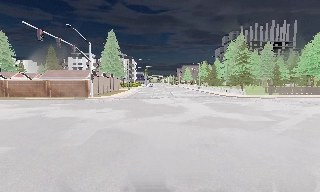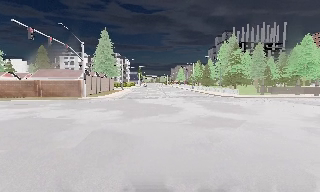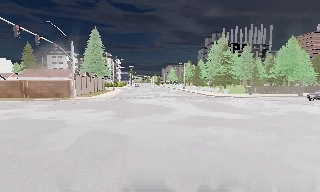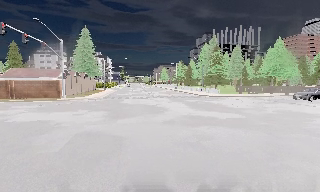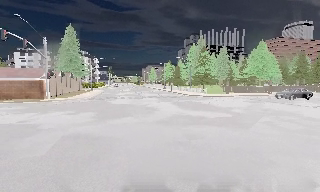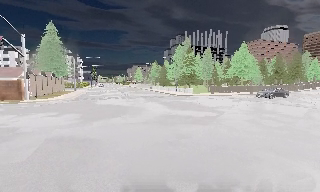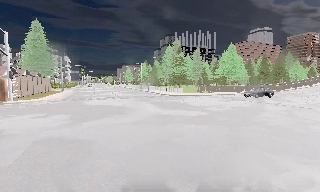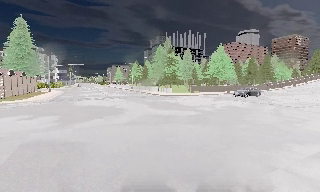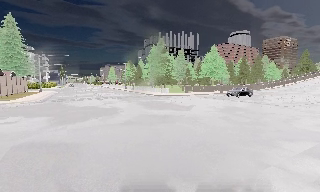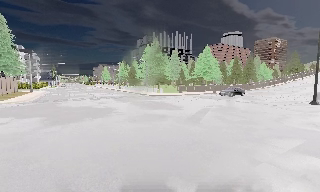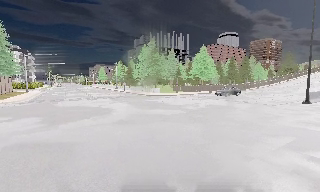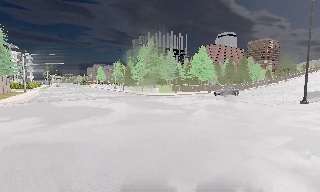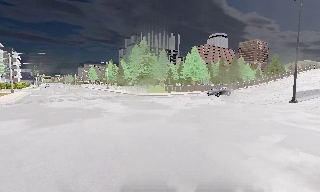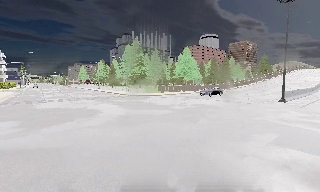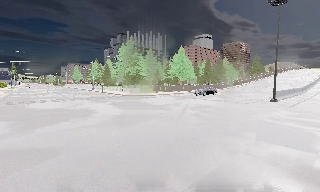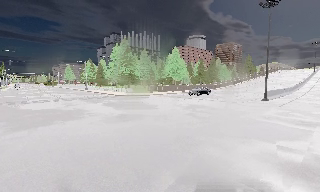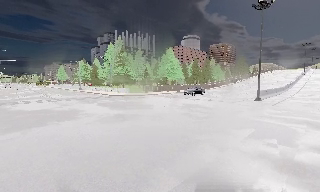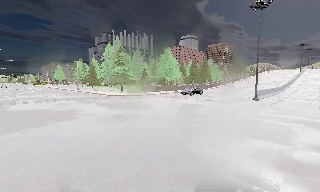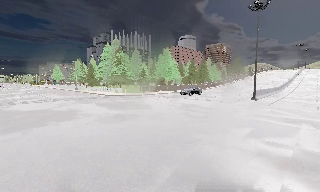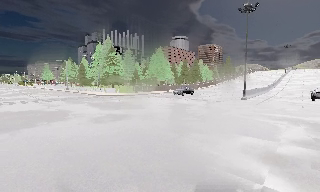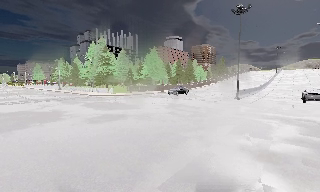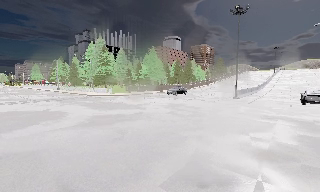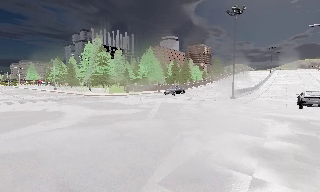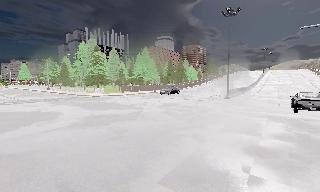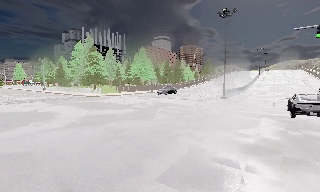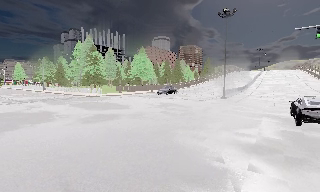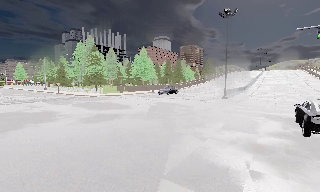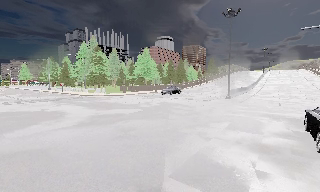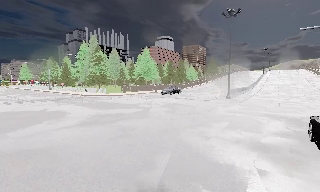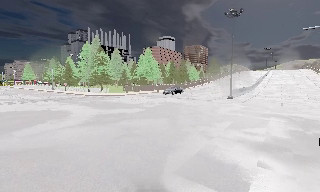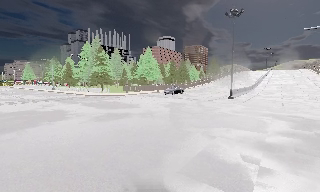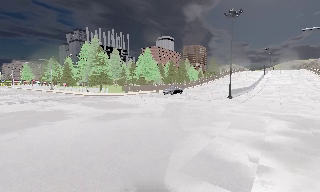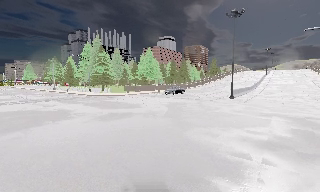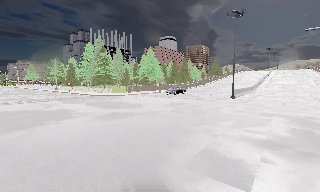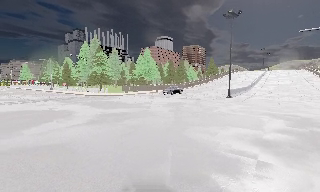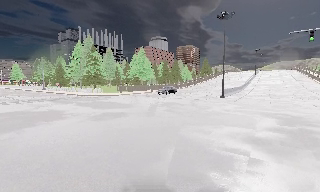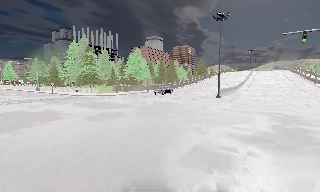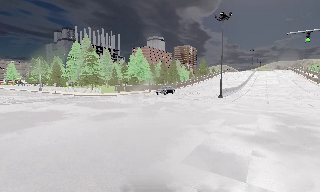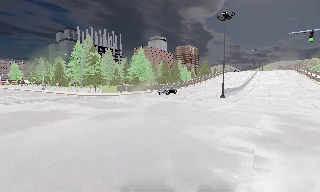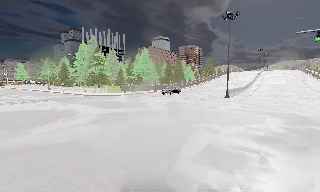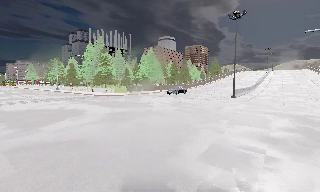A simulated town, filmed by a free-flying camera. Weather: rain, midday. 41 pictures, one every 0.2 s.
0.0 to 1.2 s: The camera swings to its right by about 20 degrees, and the scene slides to the left. It travels to its left, about 0.5 m.
1.2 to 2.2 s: The camera shifts only a little, or ends up much as it began.
2.2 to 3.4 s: The camera swings to its right by about 10 degrees, and the scene slides to the left. It travels to its left, about 0.5 m.
3.4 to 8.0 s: The camera travels backward and to its left, about 2 m, so what stands in front gets smaller.
The film runs backward here.
